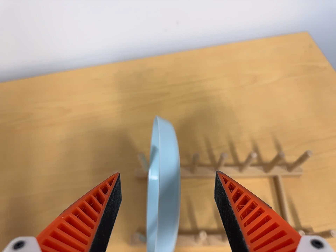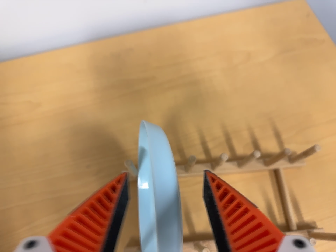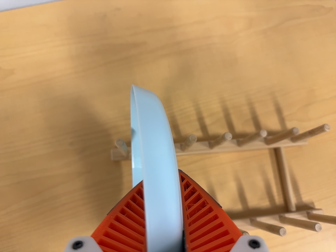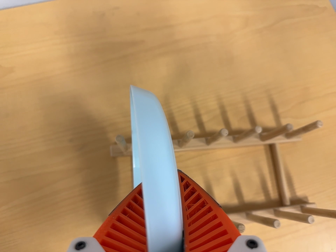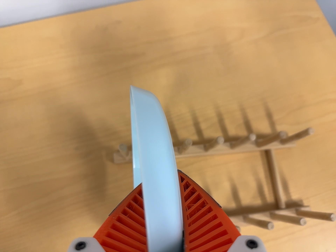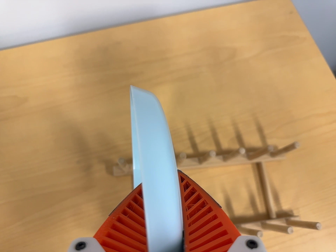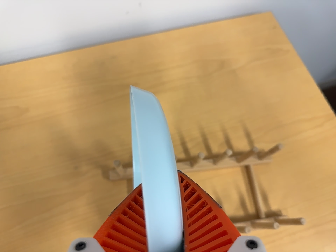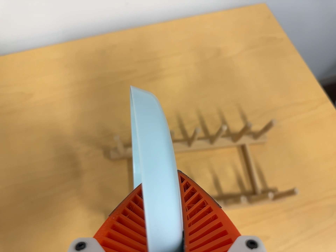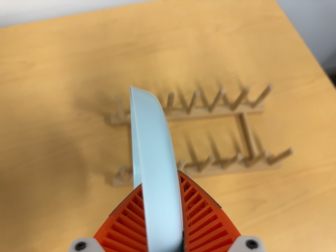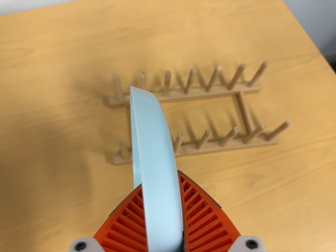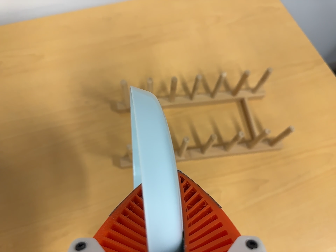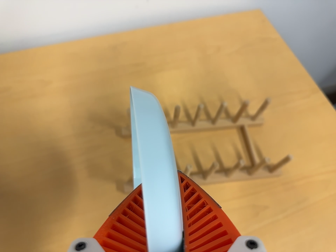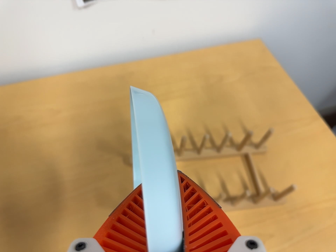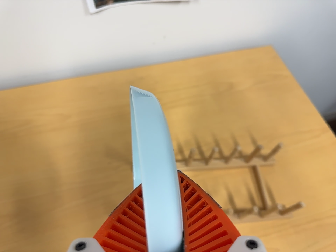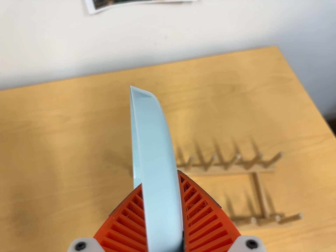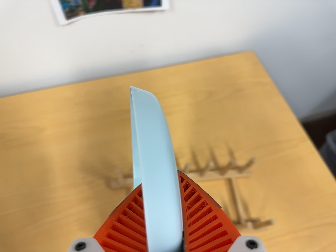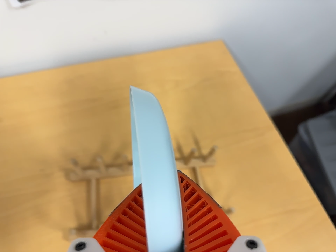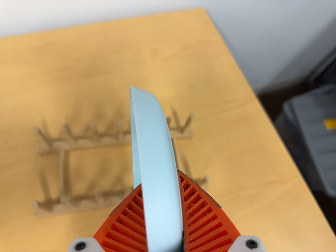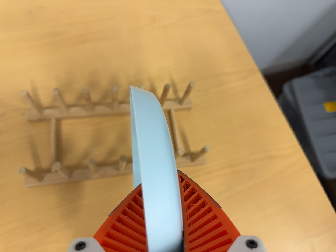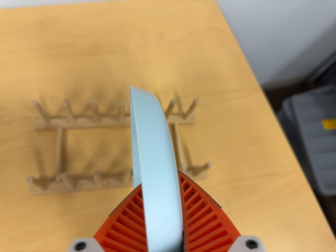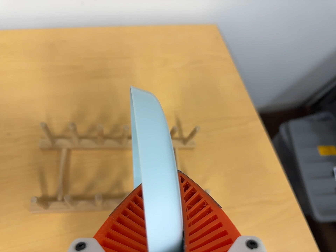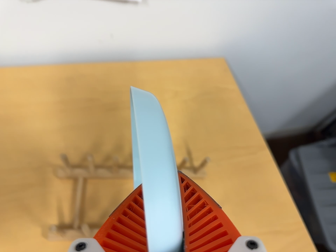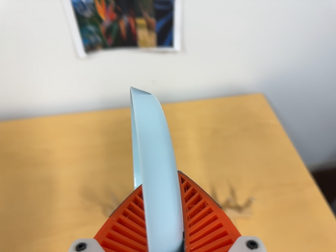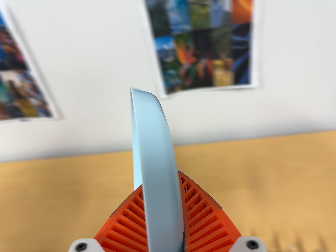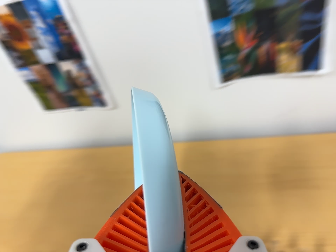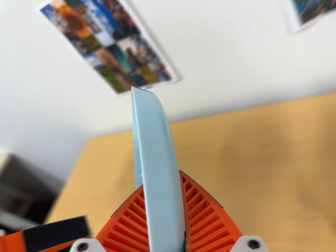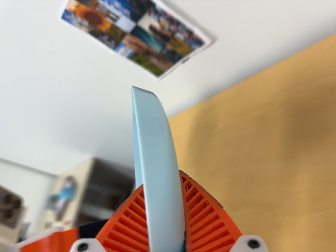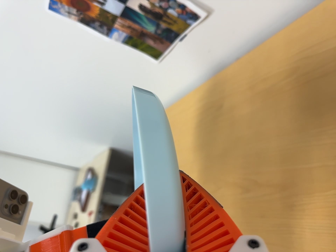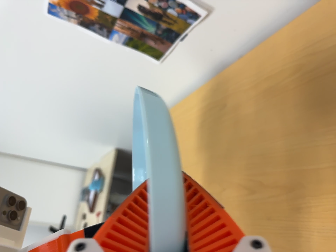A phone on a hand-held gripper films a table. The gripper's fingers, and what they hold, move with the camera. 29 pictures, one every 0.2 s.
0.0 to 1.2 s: The camera travels toward the top of its view, about 6 cm. Its aim tips toward the bottom of its view by about 10 degrees.
1.2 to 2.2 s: The camera travels toward the bottom of its view and backward, about 14 cm.
2.2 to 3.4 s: The camera travels to its right and toward the top of its view, about 10 cm, so close, fixed things drift to the left.
3.4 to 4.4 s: The camera travels backward, about 6 cm, so what stands in front gets smaller. Its aim tips toward the top of its view by about 15 degrees, and the scene shifts downward.
4.4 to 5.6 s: The camera swings to its left by about 70 degrees, and the scene slides to the right. It travels forward and to its right, about 18 cm. It rolls about its line of sight by about 25 degrees, and the scene rotates counterclockwise.
The film runs backward here.
